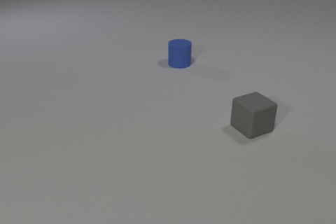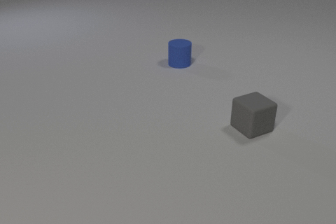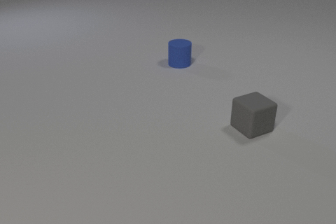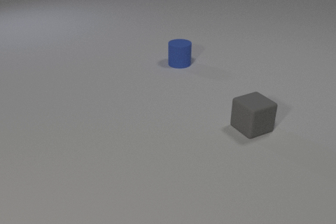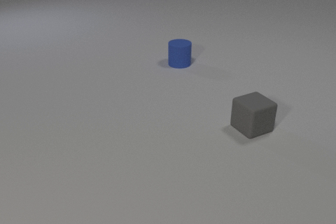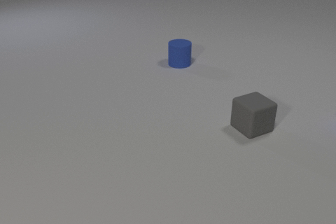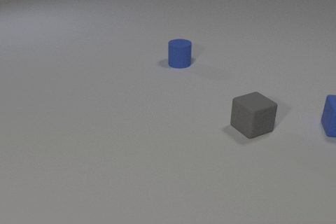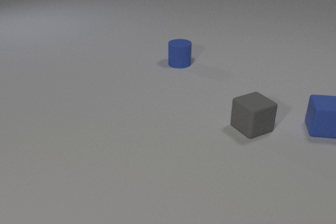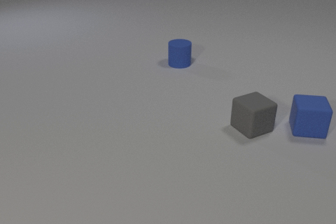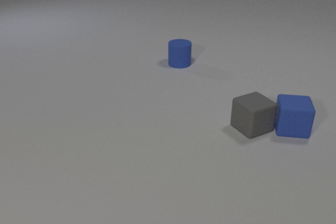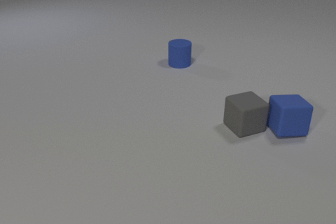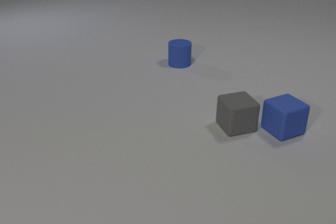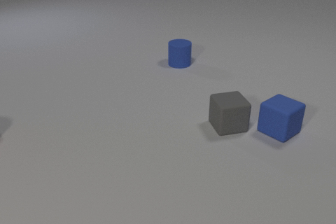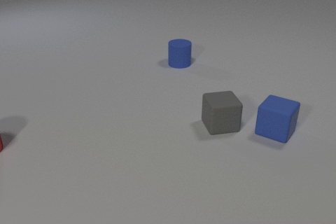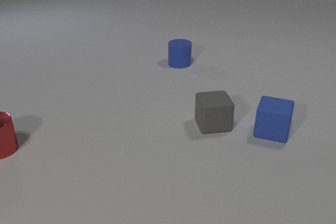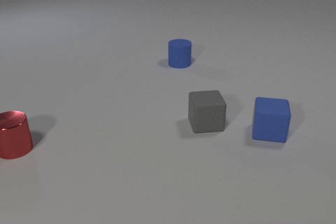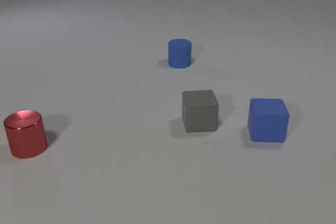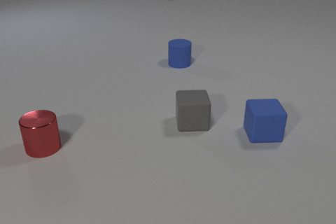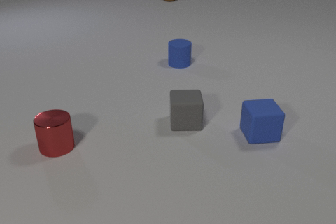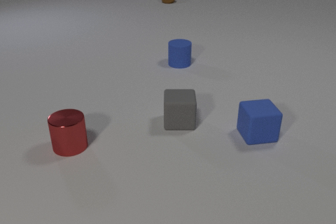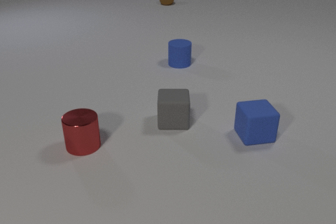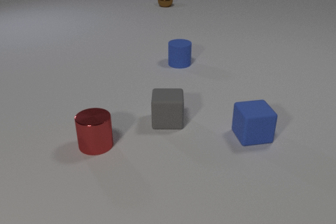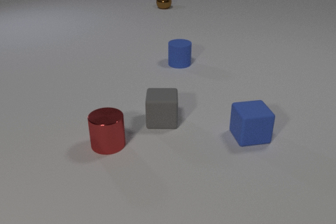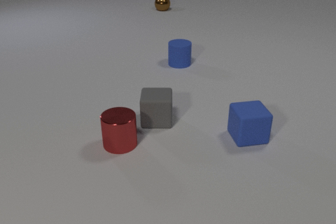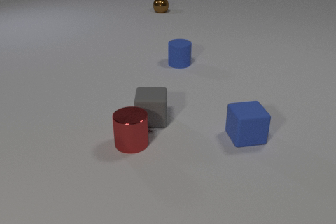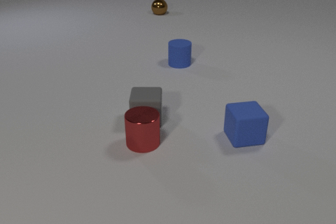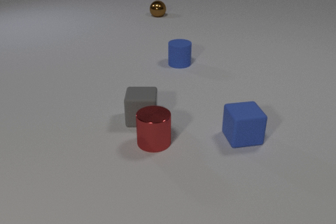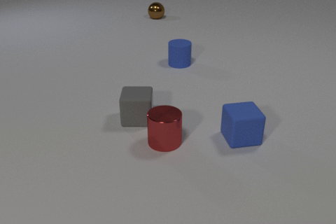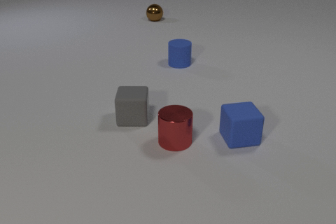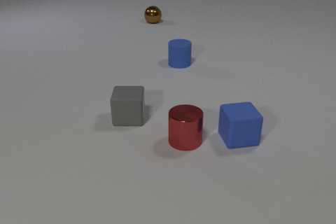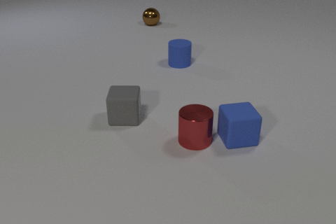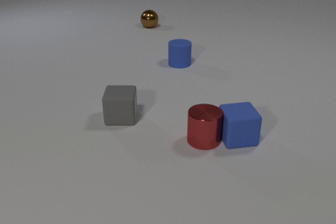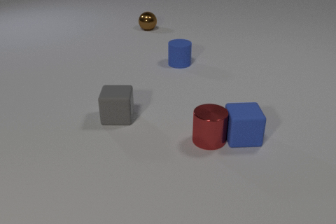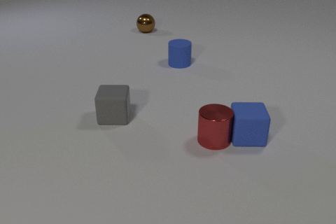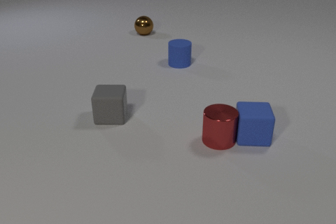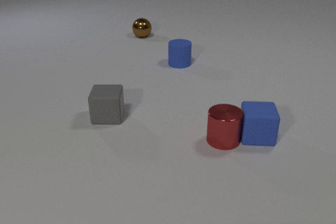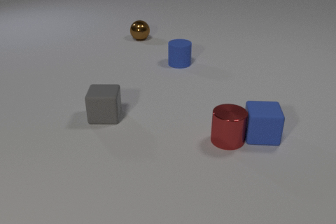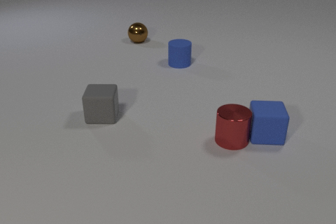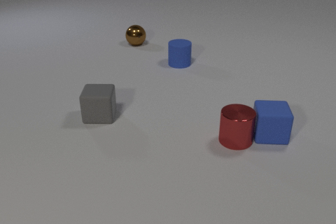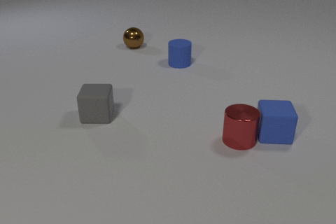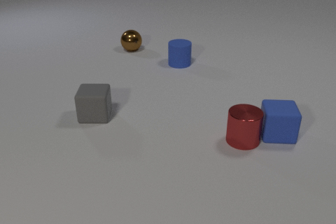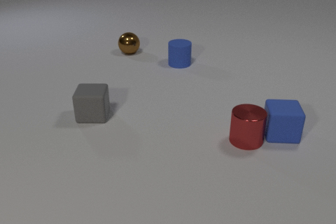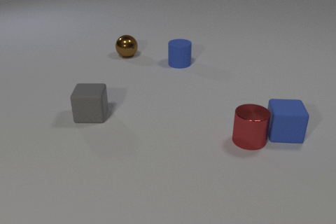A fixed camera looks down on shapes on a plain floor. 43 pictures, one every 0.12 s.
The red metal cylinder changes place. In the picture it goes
to the right.
The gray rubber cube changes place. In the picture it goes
to the left.
0.00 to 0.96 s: The blue rubber cube comes in at the right edge, slides to the left and toward the camera.
0.96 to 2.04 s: The blue rubber cube slides to the left and toward the camera, spins counterclockwise seen from above by about 105 degrees, its near face sliding to the right. The gray rubber cube slides to the left, spins clockwise seen from above by about 30 degrees, its near face sliding to the left. The red metal cylinder comes in at the left edge, slides to the right. The brown metal sphere comes in at the top edge, rolls toward the camera. The blue rubber cube and the gray rubber cube collide.
2.04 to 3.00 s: The blue rubber cube slides to the left and toward the camera. The gray rubber cube slides to the left. The red metal cylinder slides to the right. The brown metal sphere rolls toward the camera.
3.00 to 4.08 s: The blue rubber cube slides to the right. The gray rubber cube slides to the left. The red metal cylinder slides to the right. The brown metal sphere rolls toward the camera. The blue rubber cube and the red metal cylinder collide.
4.08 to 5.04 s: The blue rubber cube slides to the right and away from the camera. The gray rubber cube slides to the left. The red metal cylinder slides to the right. The brown metal sphere rolls toward the camera.
What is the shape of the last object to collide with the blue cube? cylinder.
How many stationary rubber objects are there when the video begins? 2.
What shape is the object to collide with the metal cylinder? cube.
